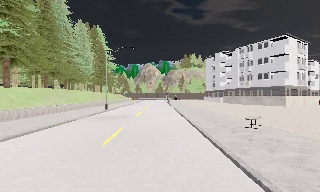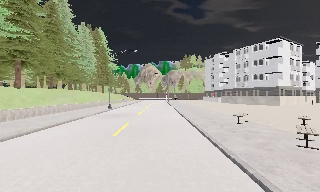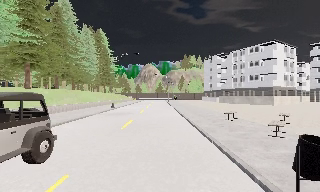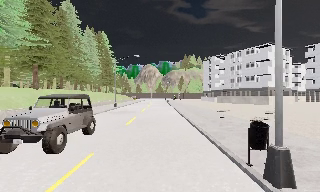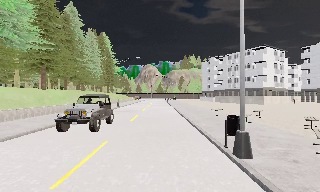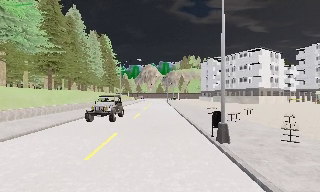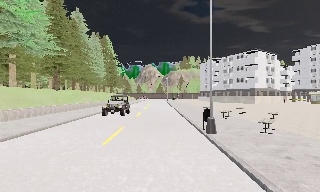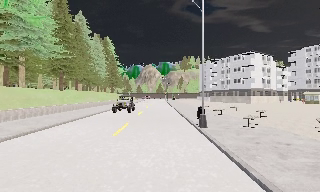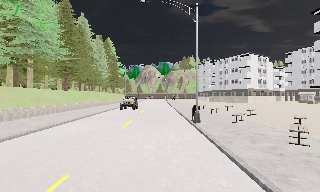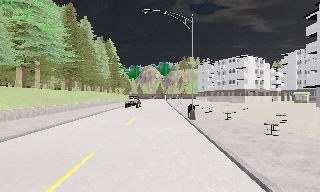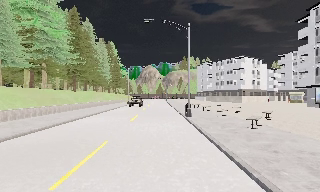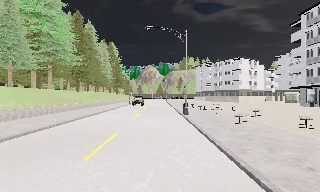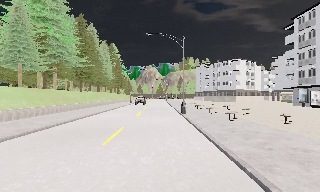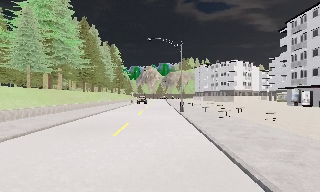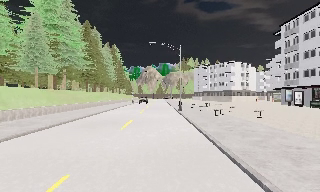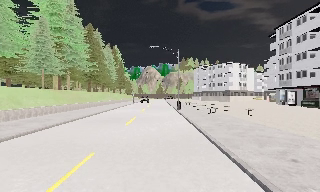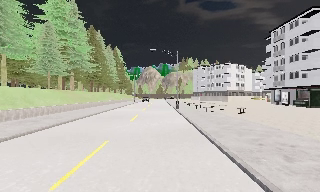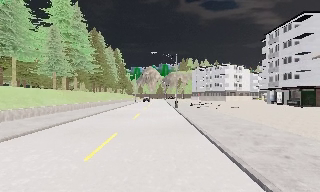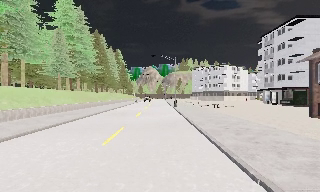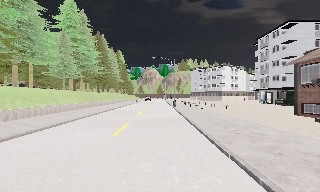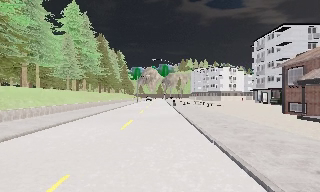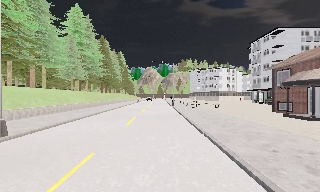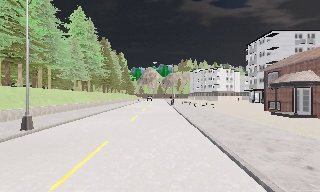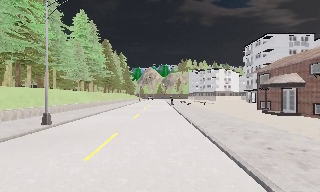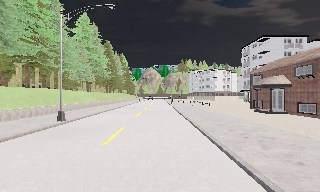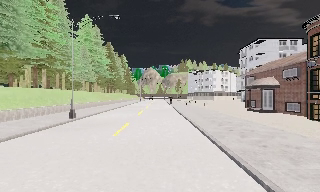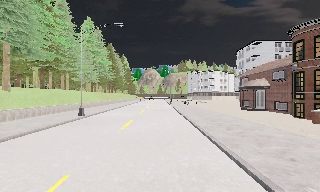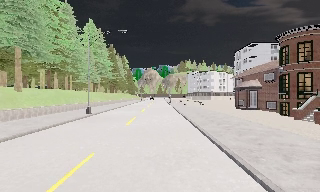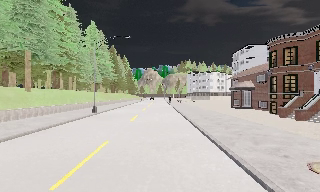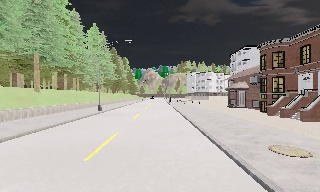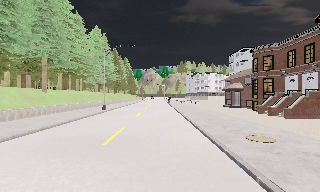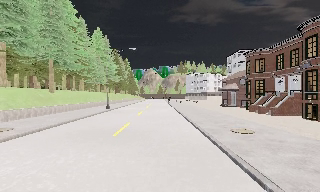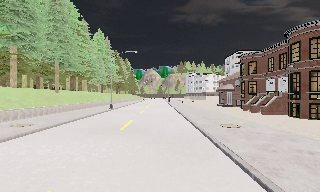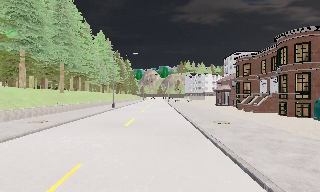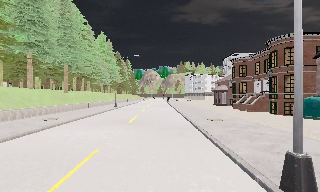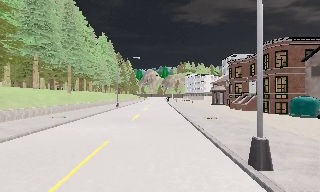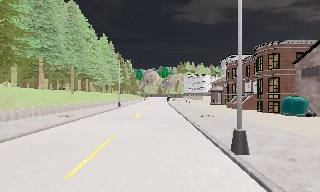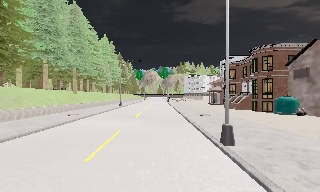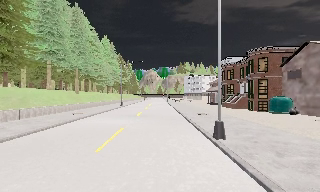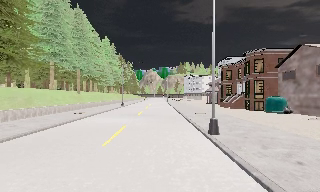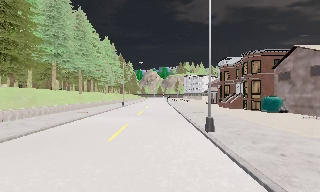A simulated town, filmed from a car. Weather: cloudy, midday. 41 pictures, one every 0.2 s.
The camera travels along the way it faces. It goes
backward.
0.0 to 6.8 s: The camera travels backward, about 45 m, so what stands in front gets smaller.
6.8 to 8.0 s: The camera travels backward, about 5 m, so what stands in front gets smaller. It loses speed.
The film runs backward here.
